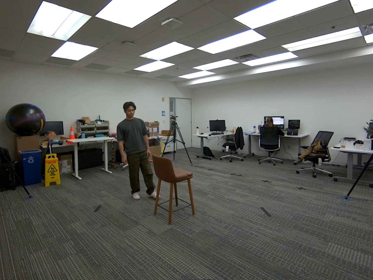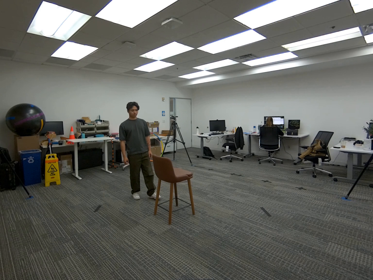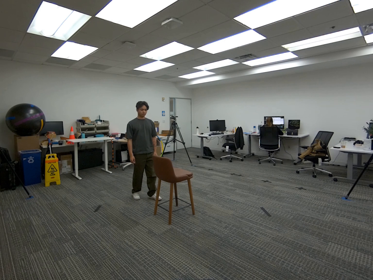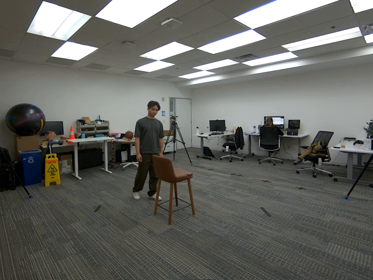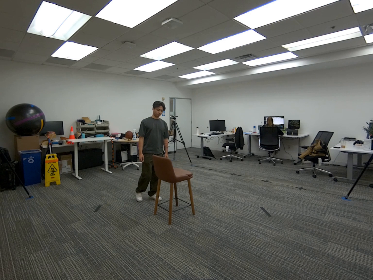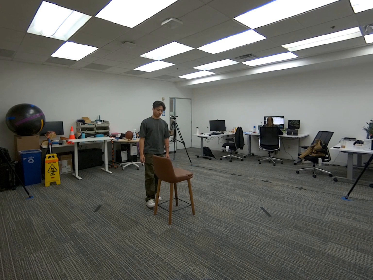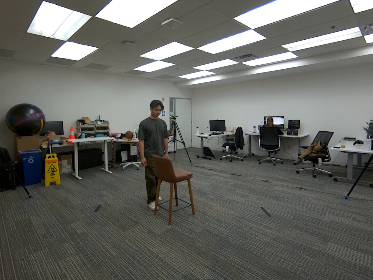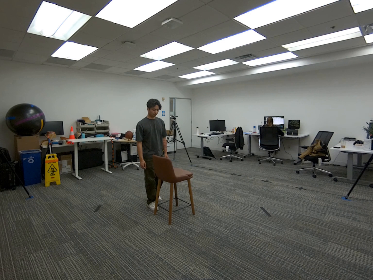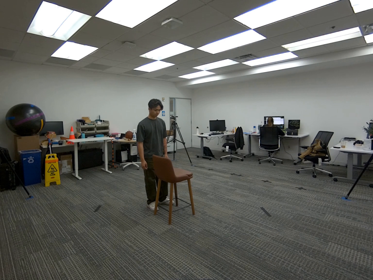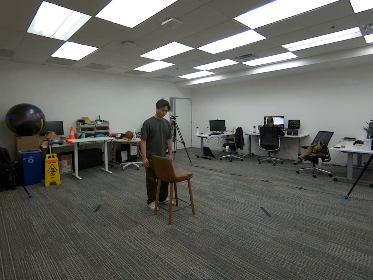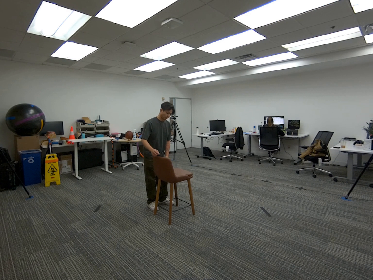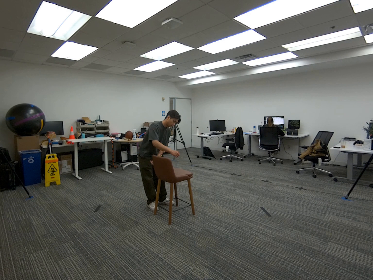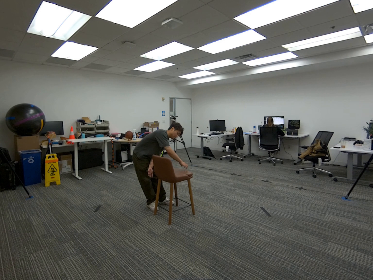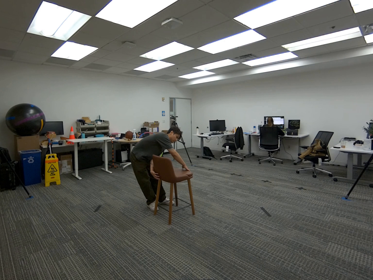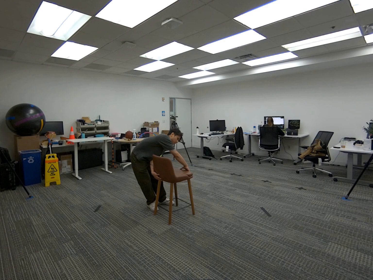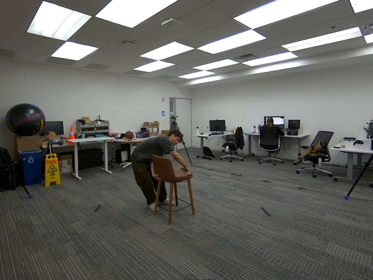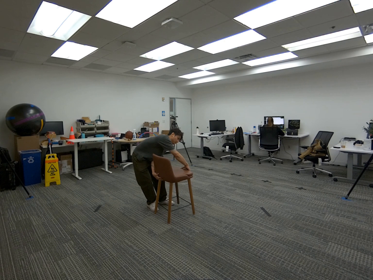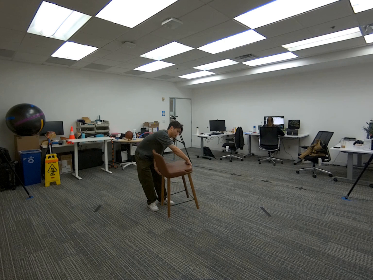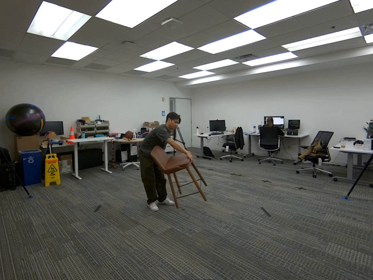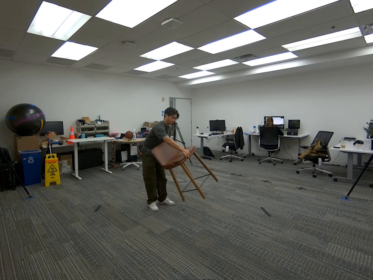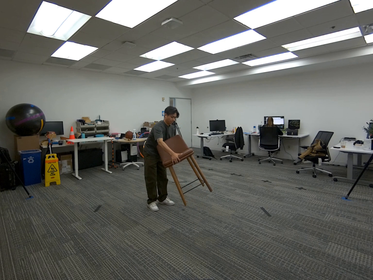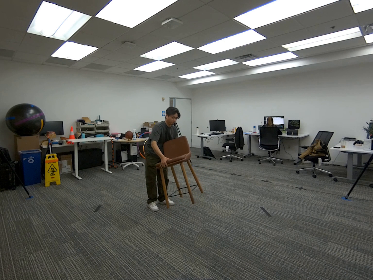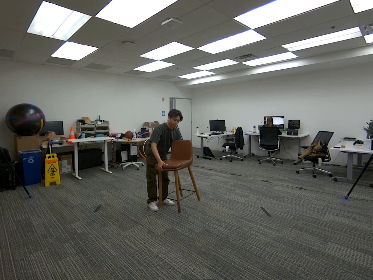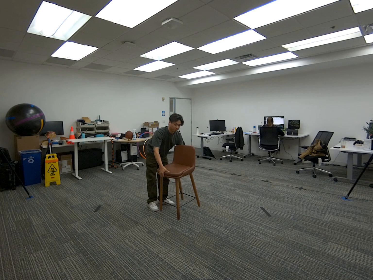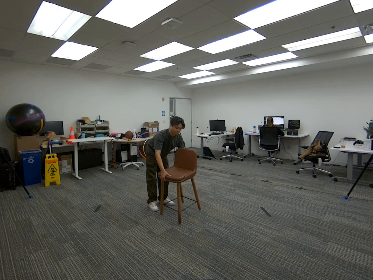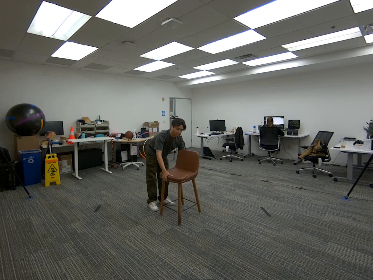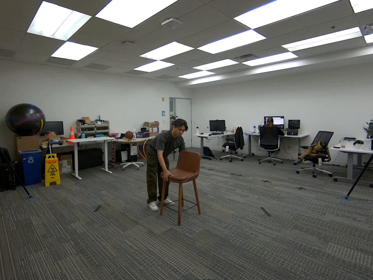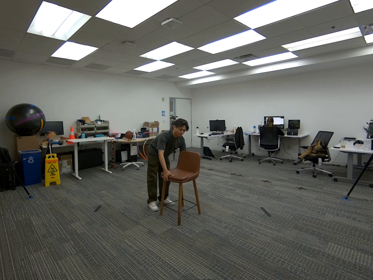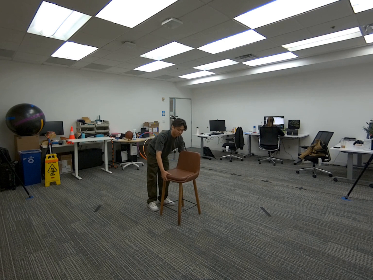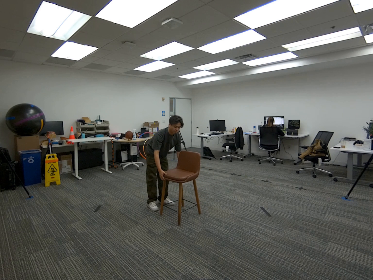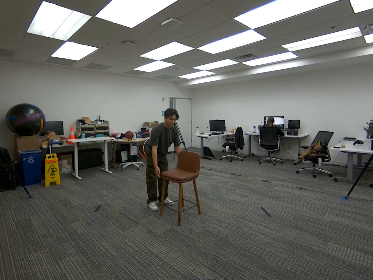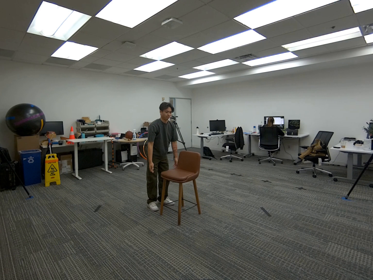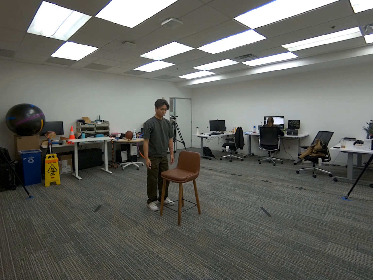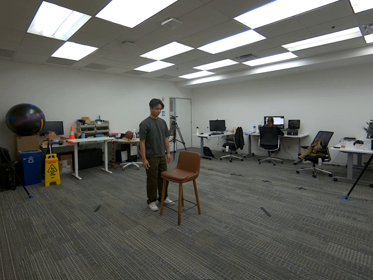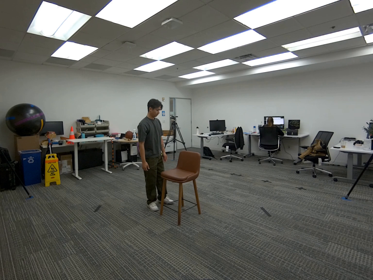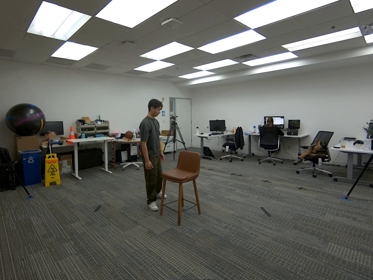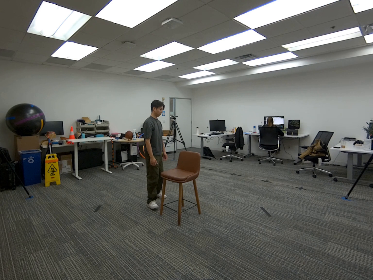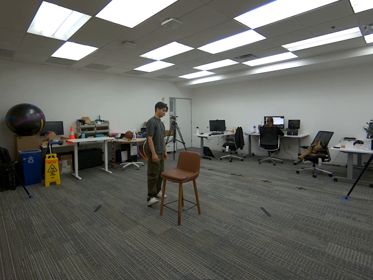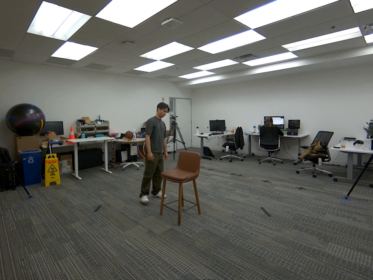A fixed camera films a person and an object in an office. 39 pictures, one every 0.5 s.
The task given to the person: Walk over to the tall bar stool and grasp the stool with both hands rotating the bar stool 180° and then placing the tall bar stool back on the ground.
